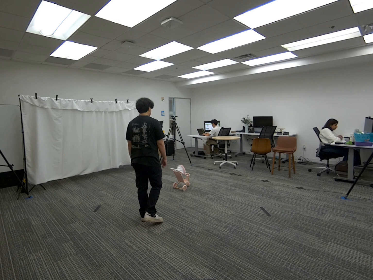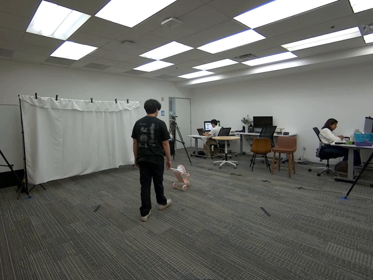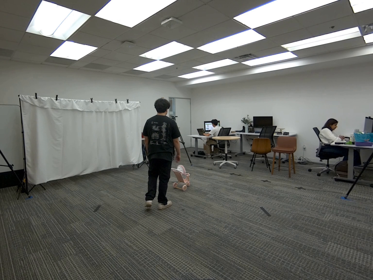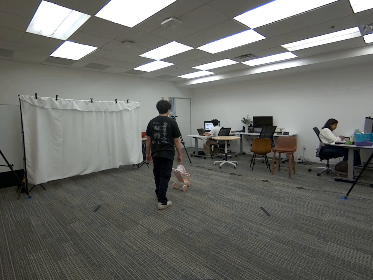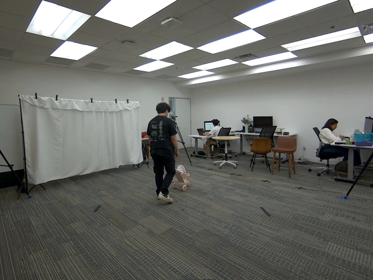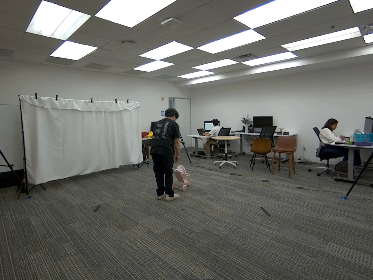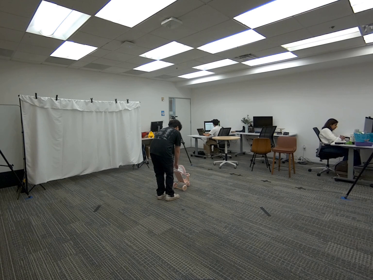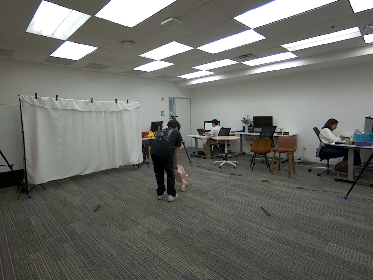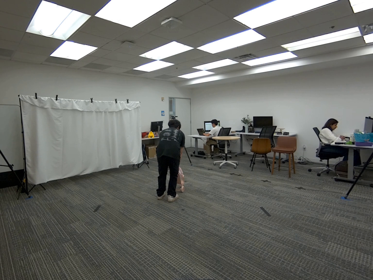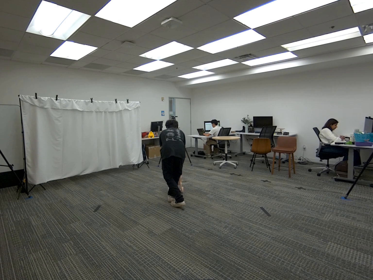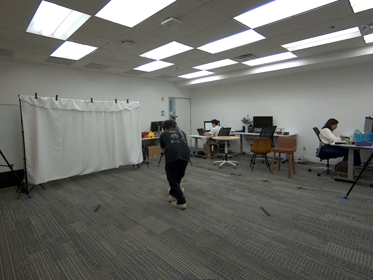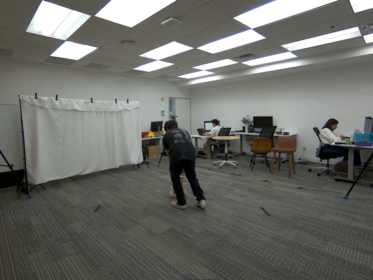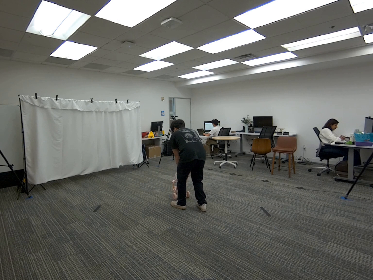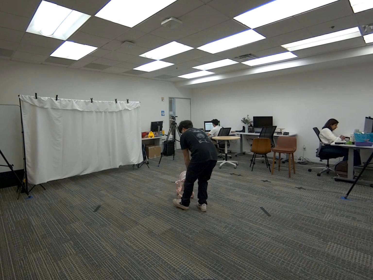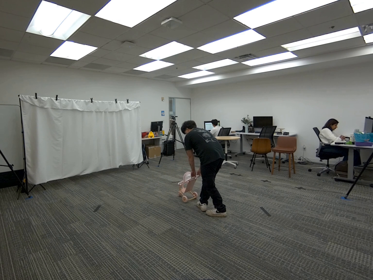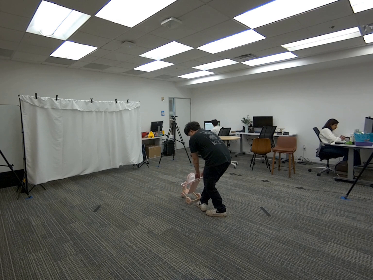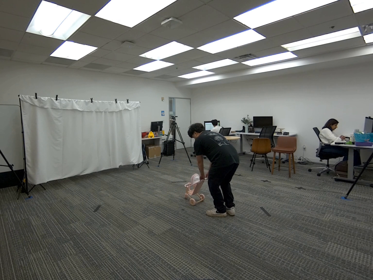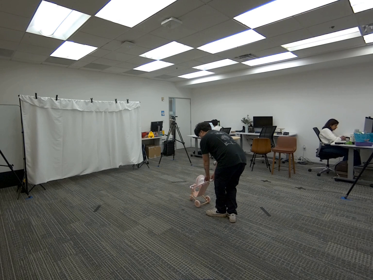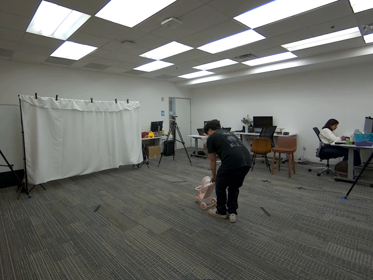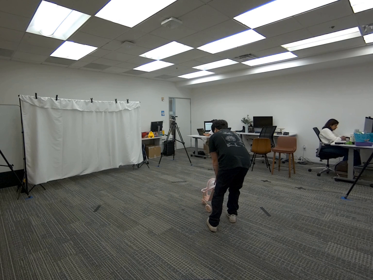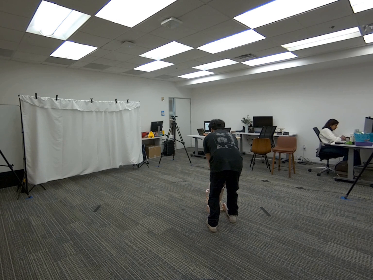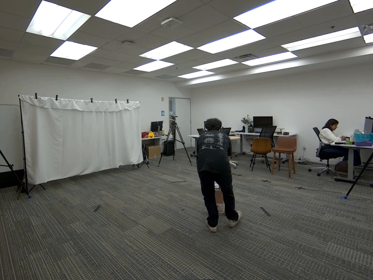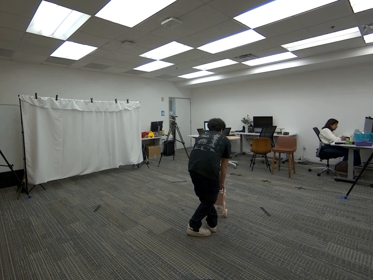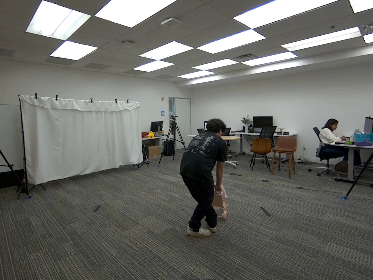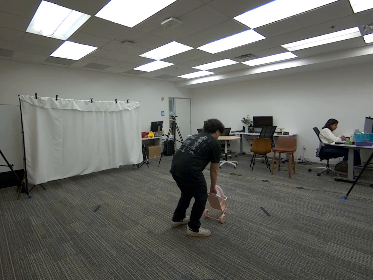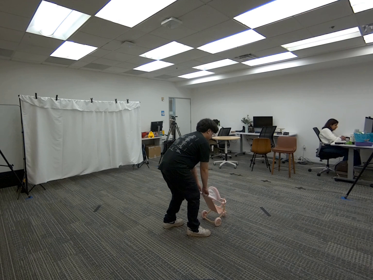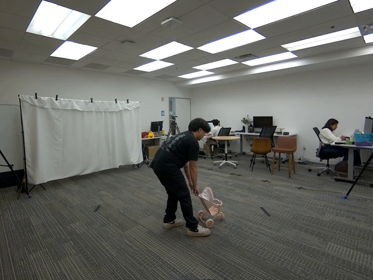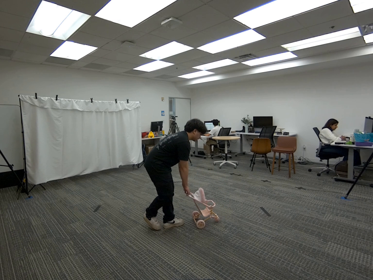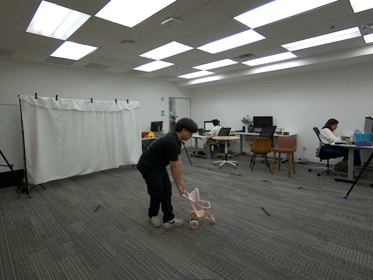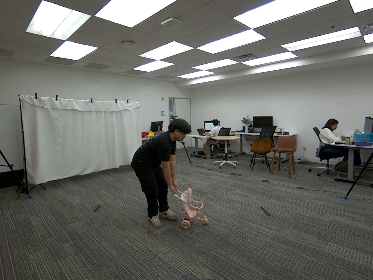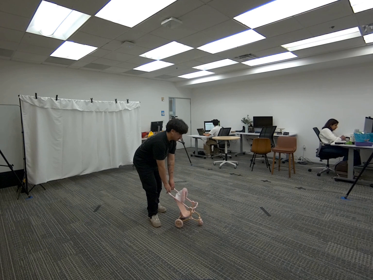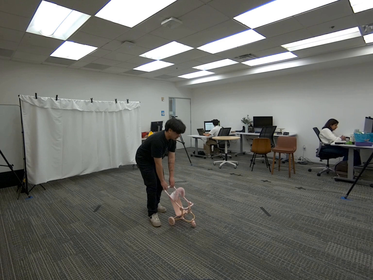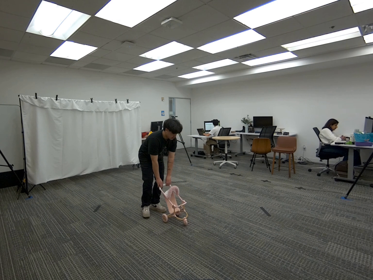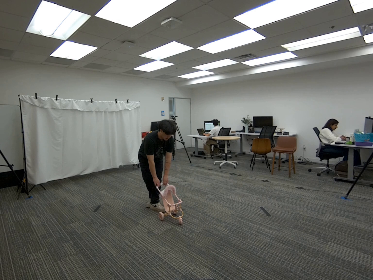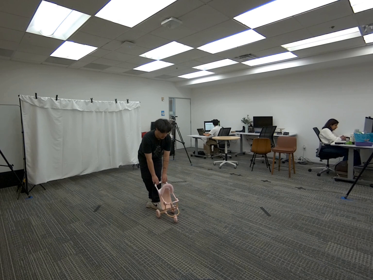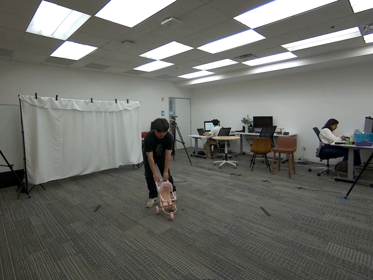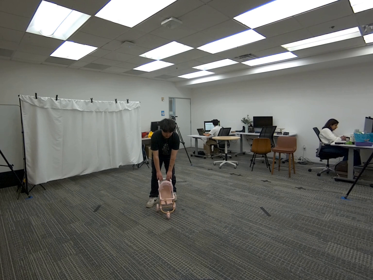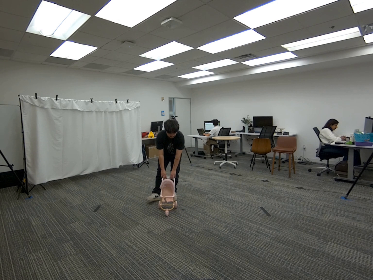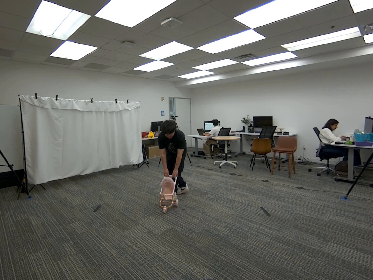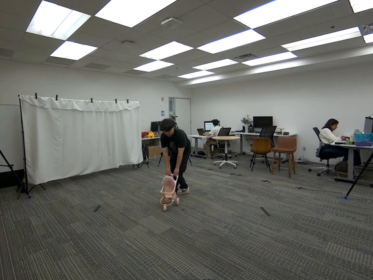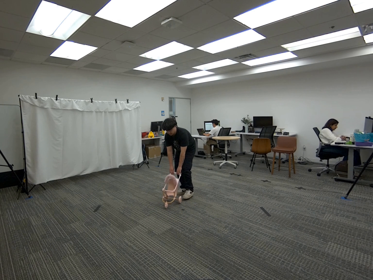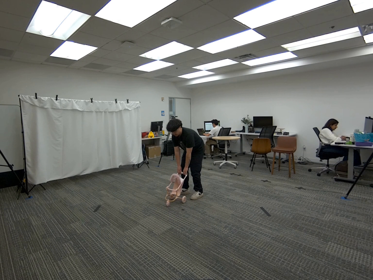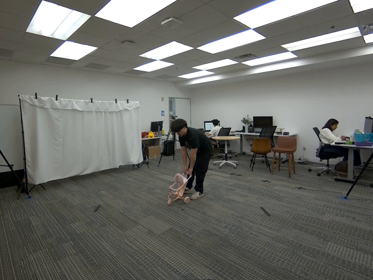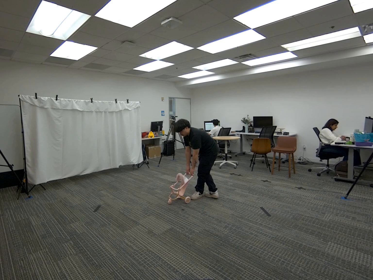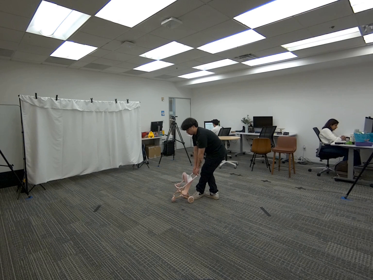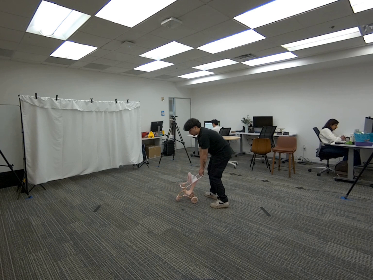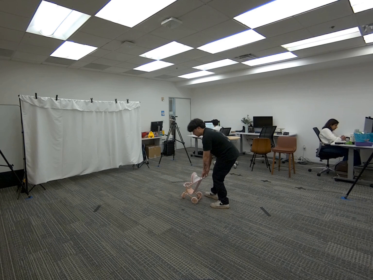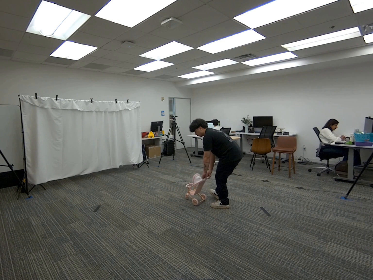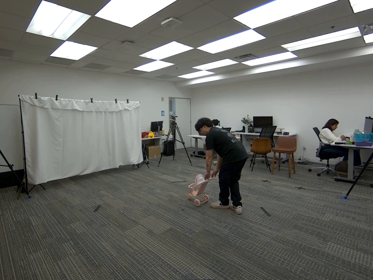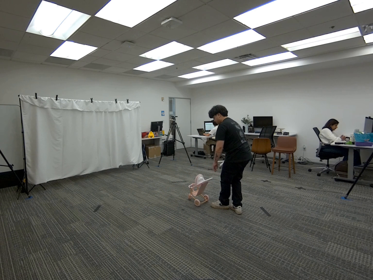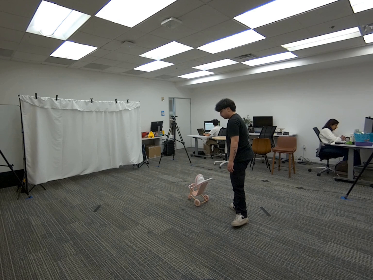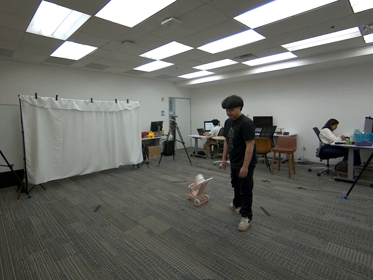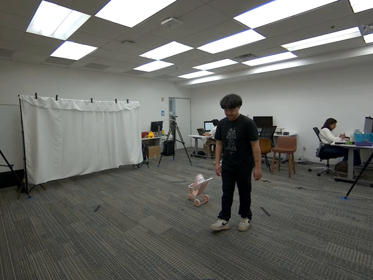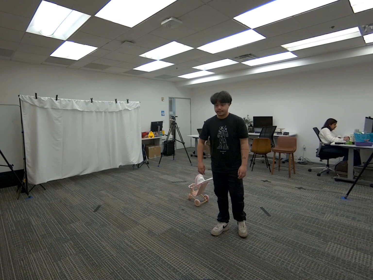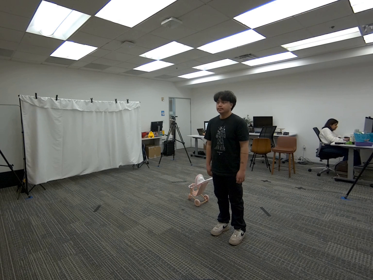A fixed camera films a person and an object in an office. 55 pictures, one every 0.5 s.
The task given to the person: Walk over to the toy stroller and use both hands to pull the stroller around the bounding area.
